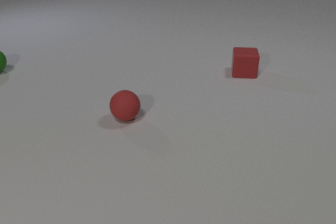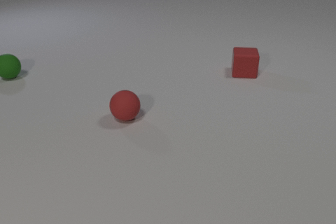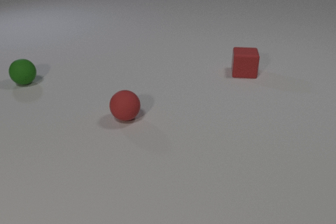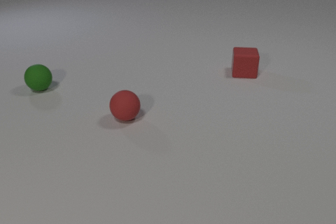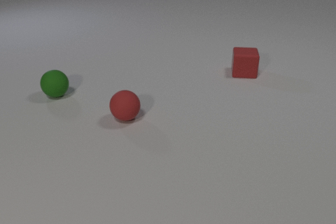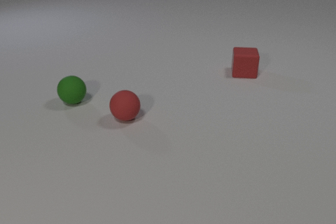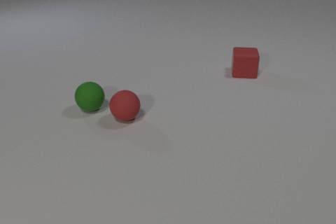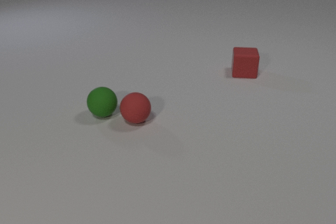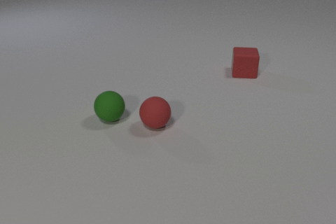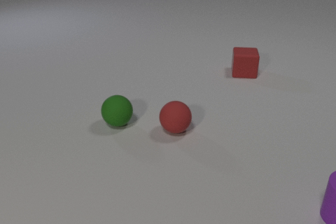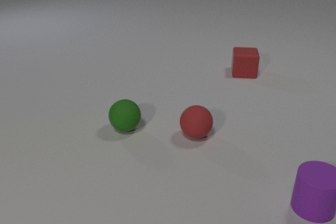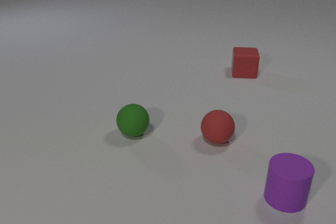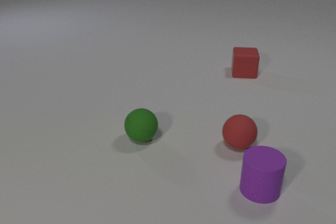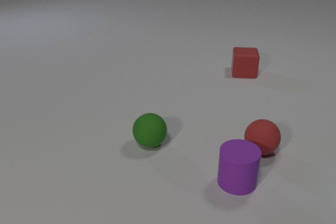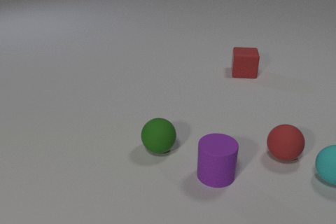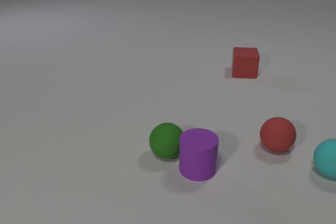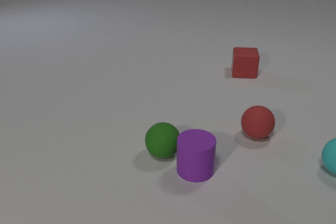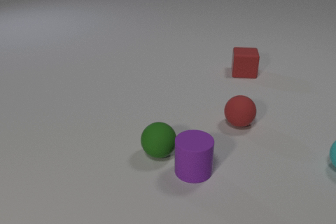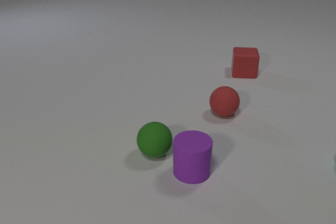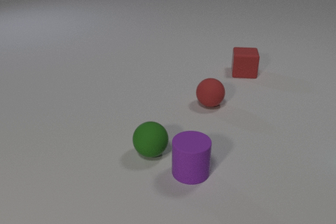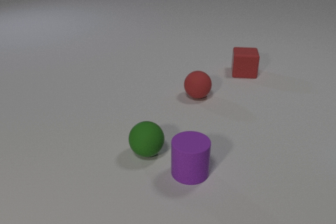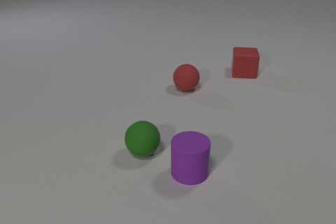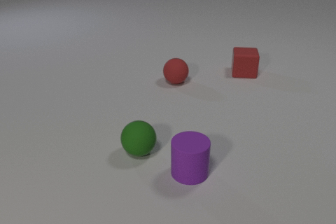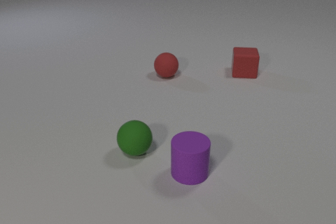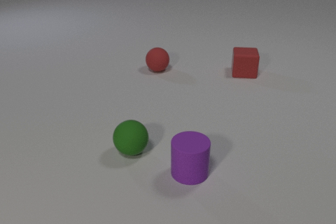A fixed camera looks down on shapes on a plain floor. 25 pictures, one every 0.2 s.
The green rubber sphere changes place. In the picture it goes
toward the camera.
The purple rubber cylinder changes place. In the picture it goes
to the left.
0.0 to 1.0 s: The green rubber sphere rolls toward the camera and to the right.
1.0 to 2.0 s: The green rubber sphere rolls toward the camera and to the right. The red rubber sphere rolls to the right and toward the camera. The purple rubber cylinder comes in at the right edge, slides to the left. The green rubber sphere and the red rubber sphere collide.
2.0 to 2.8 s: The green rubber sphere rolls toward the camera and to the right. The red rubber sphere rolls to the right. The cyan rubber sphere comes in at the right edge, rolls to the left and away from the camera. The purple rubber cylinder slides to the left.
2.8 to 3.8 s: The green rubber sphere rolls to the left. The red rubber sphere rolls away from the camera and to the left. The cyan rubber sphere rolls away from the camera and to the right, leaves at the right edge. The purple rubber cylinder slides to the left. The red rubber sphere and the cyan rubber sphere collide. The green rubber sphere and the purple rubber cylinder collide.
3.8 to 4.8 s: The green rubber sphere rolls to the left. The red rubber sphere rolls away from the camera and to the left.
How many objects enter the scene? 3.
What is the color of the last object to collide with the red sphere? cyan.
How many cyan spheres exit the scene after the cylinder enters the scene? 1.
